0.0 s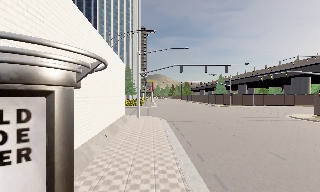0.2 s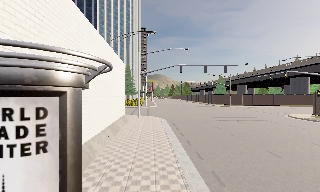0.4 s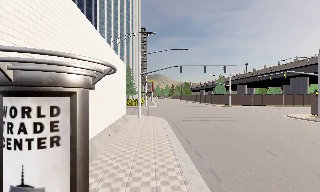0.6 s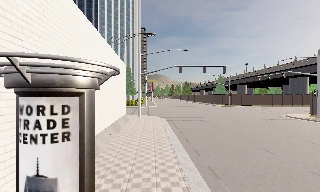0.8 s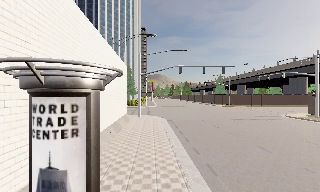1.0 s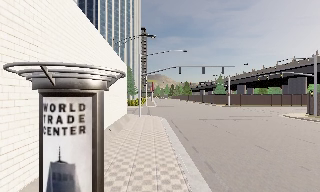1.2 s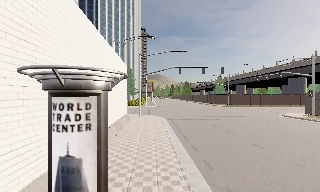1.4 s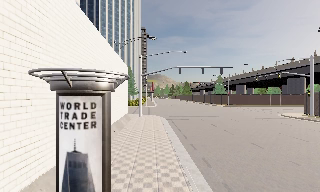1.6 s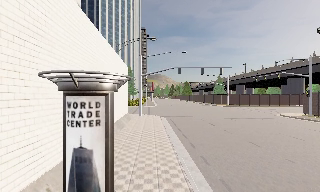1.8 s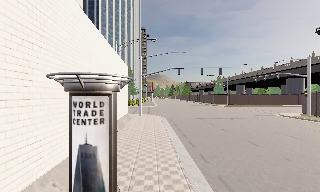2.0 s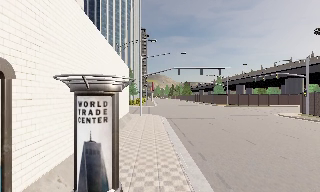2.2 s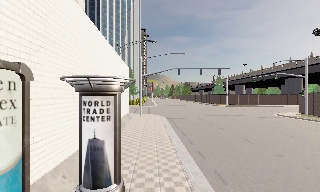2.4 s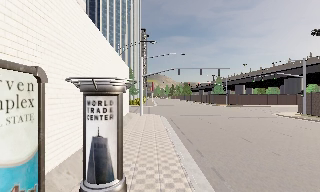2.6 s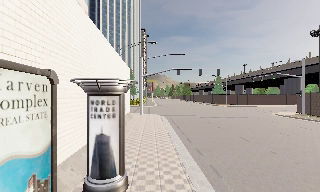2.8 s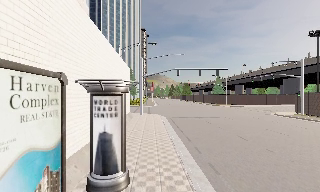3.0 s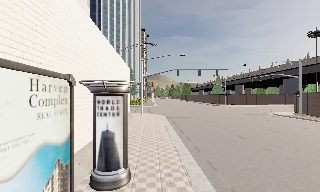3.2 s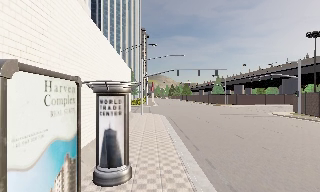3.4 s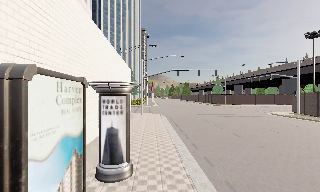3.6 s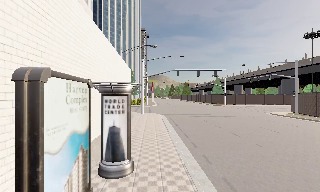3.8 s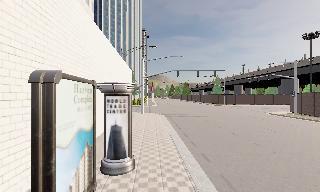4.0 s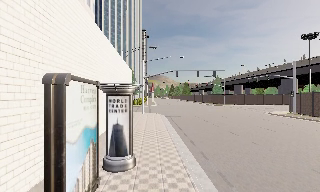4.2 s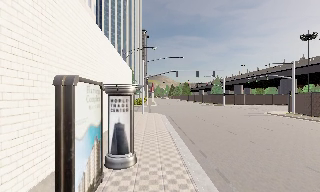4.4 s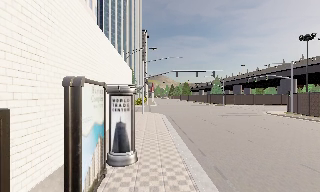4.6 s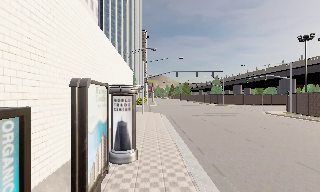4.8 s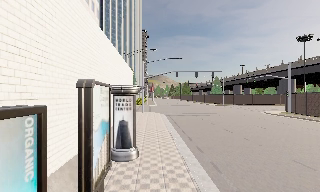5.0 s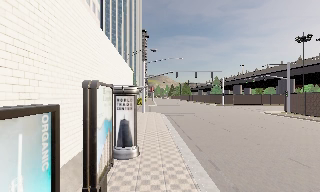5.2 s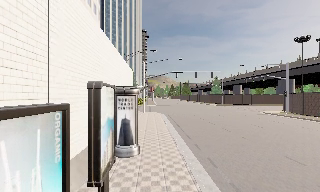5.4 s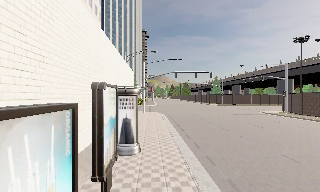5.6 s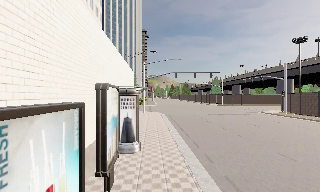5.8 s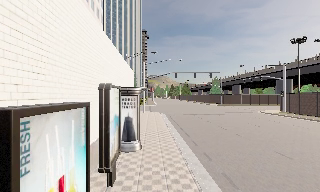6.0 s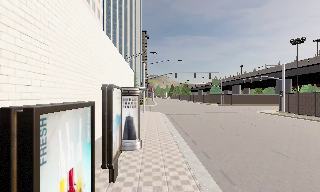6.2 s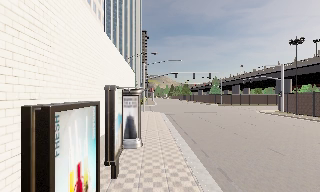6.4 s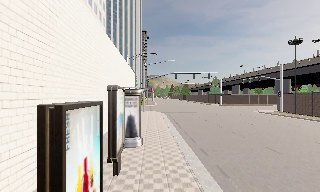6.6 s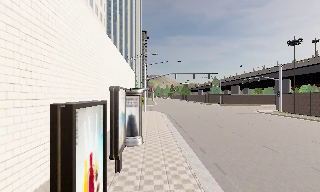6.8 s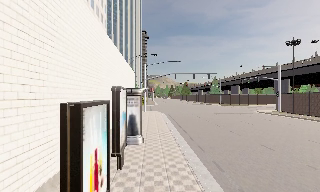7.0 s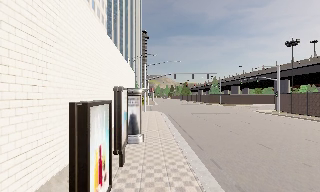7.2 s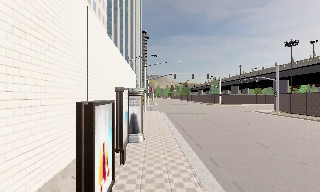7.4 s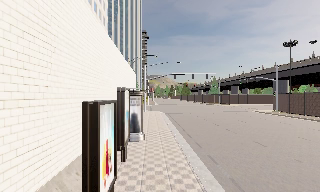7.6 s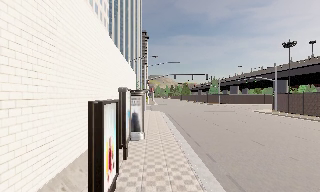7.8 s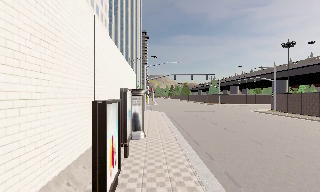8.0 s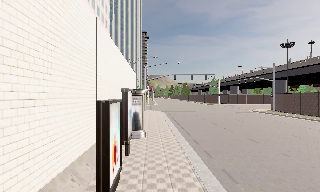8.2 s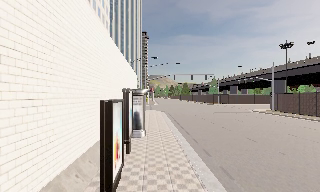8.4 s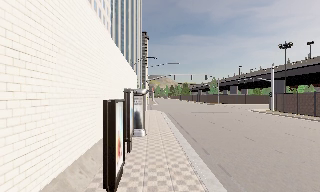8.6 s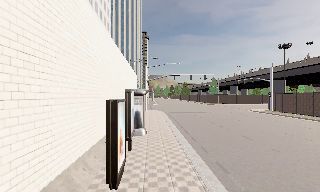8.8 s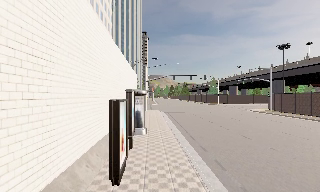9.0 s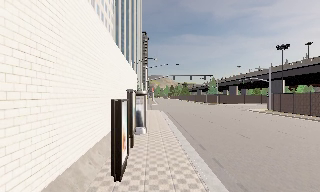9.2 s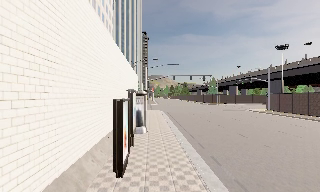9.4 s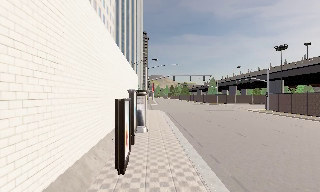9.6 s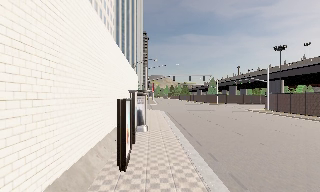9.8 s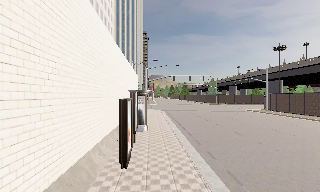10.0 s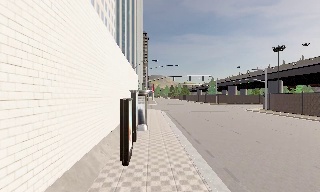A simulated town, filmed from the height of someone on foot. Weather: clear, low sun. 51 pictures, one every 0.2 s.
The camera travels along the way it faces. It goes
backward.
0.0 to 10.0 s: The camera travels backward, about 10 m, so what stands in front gets smaller.
The film runs backward here.
